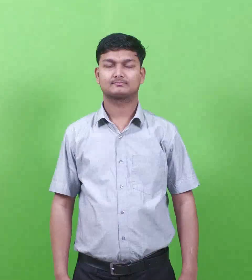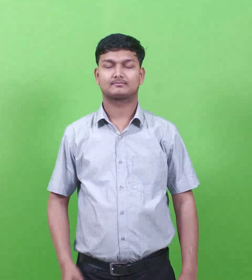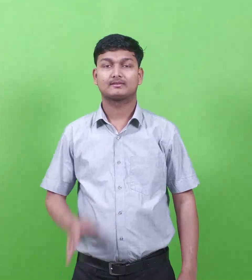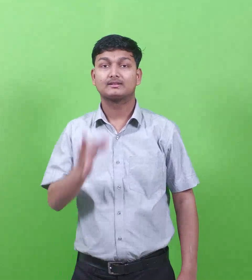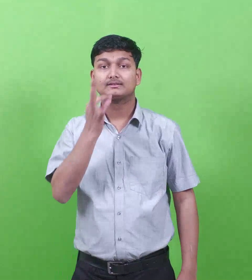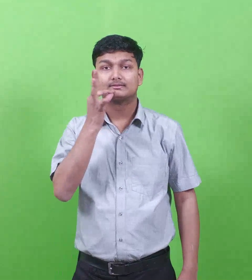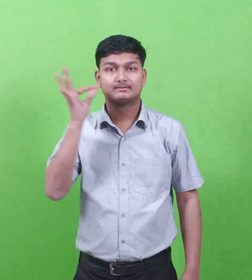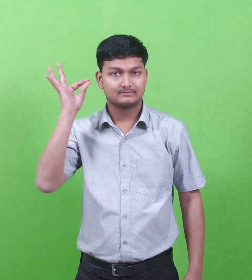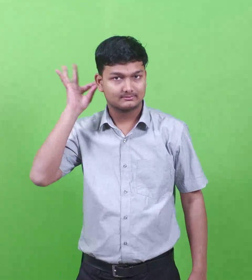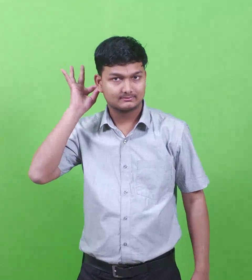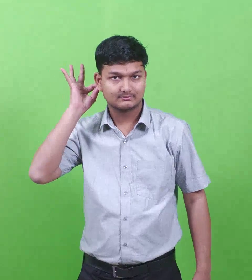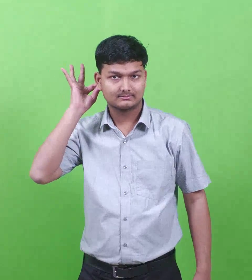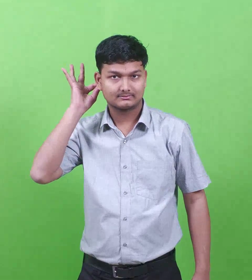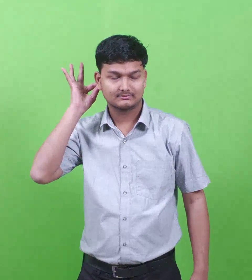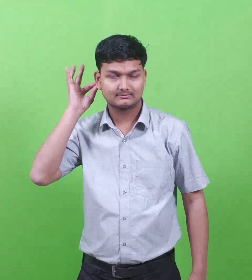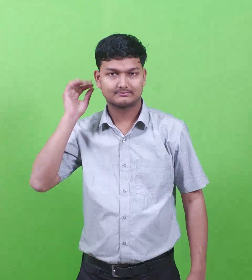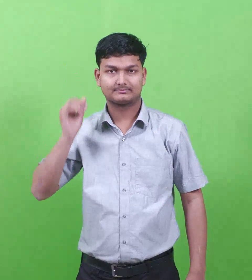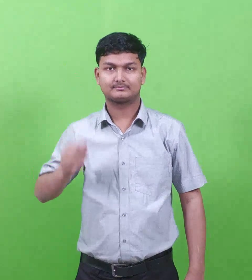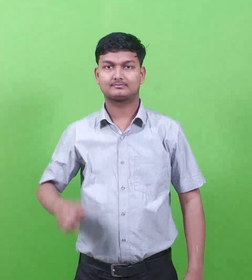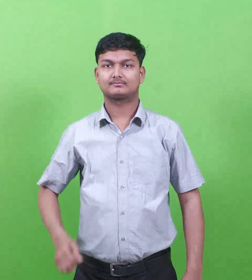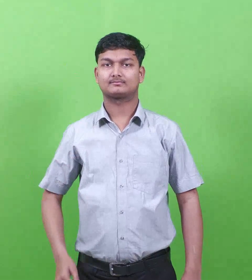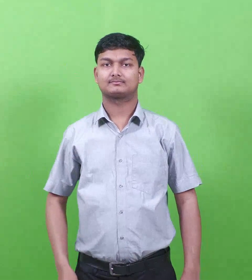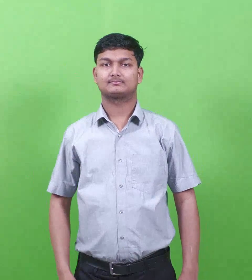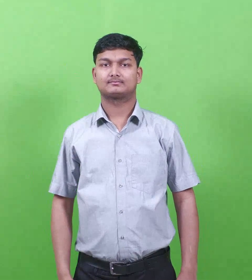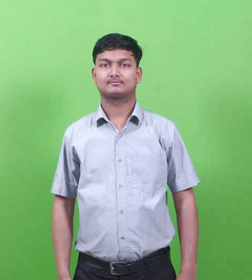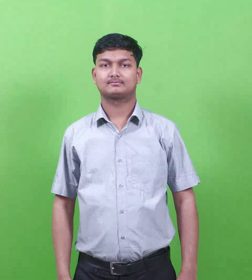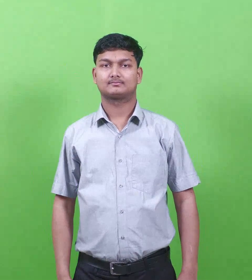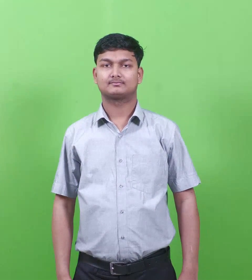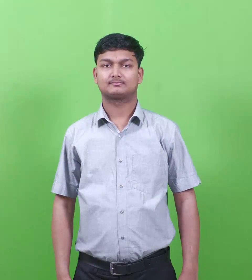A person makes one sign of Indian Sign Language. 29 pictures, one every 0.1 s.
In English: tryphosa
